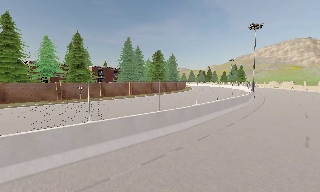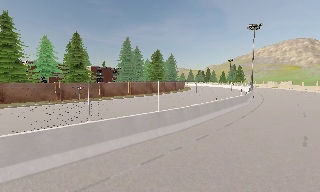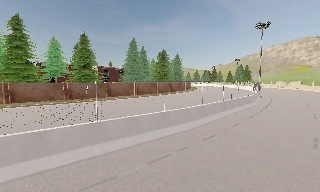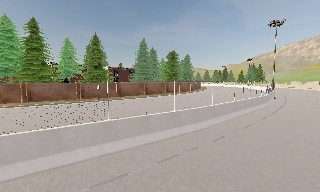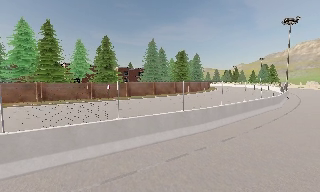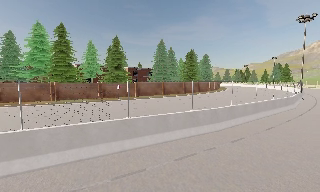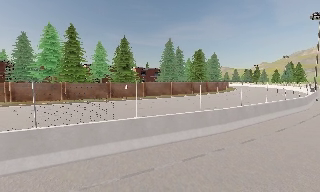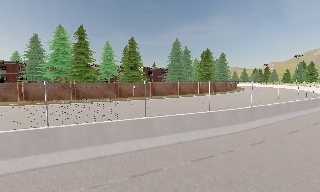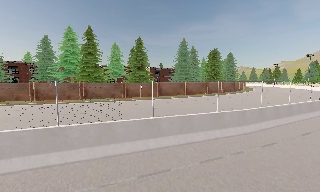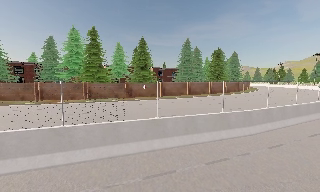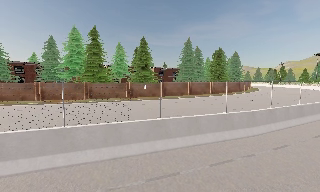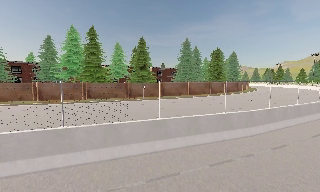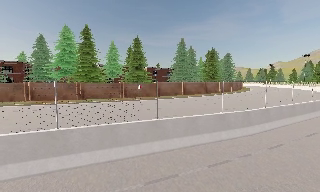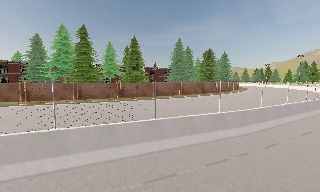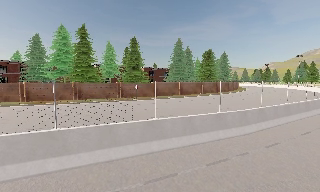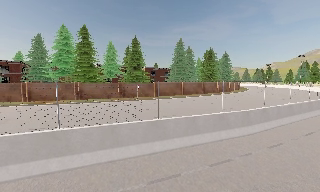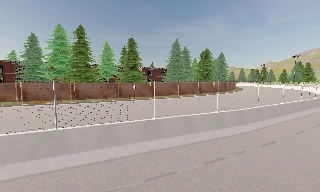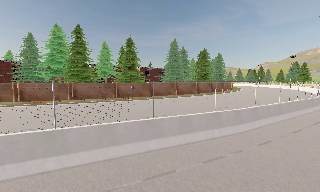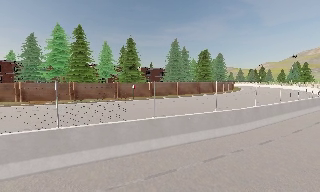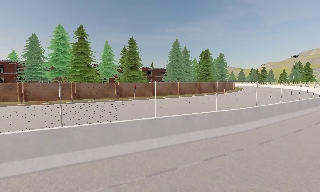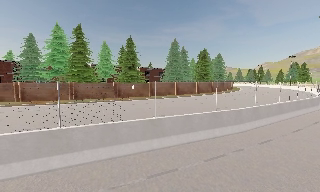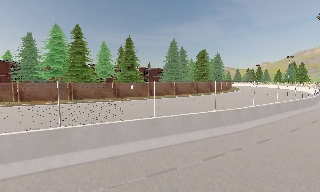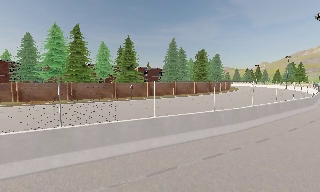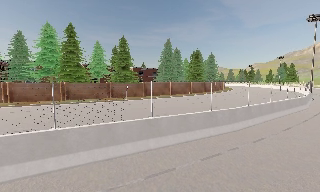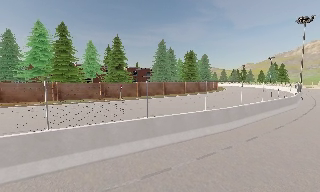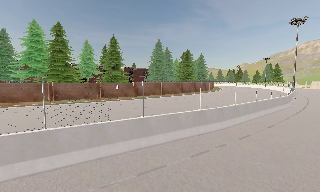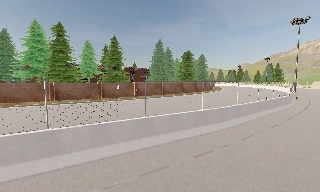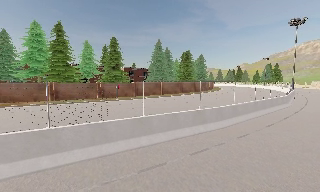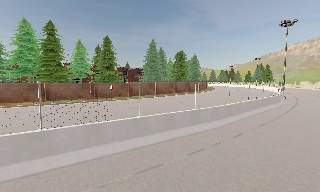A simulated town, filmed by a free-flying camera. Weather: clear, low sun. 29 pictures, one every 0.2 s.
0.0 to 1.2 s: The scene slides to the right, as the camera pans about 15 degrees to its left.
1.2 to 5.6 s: The camera travels to its left, about 1 m.
The film runs backward here.
